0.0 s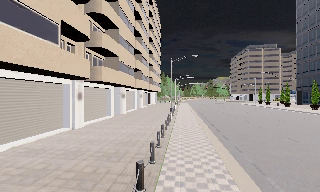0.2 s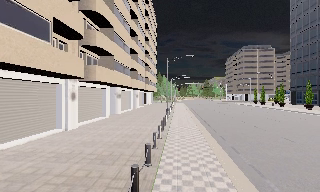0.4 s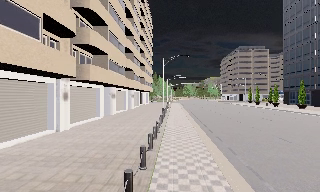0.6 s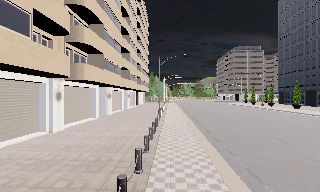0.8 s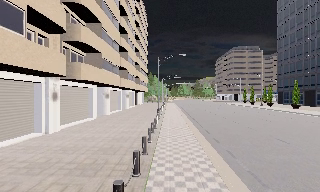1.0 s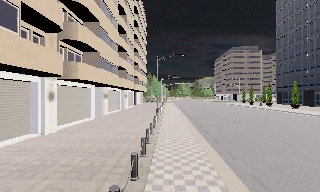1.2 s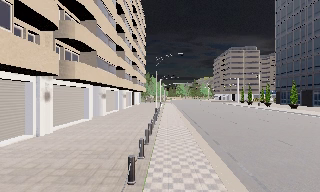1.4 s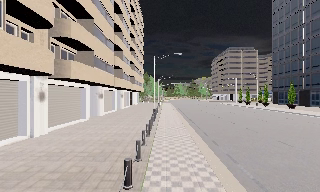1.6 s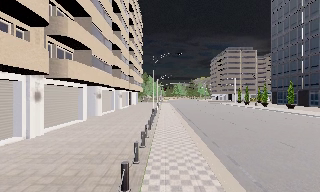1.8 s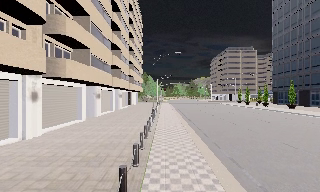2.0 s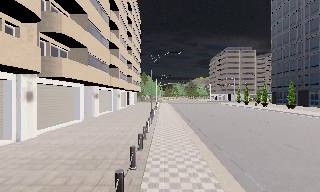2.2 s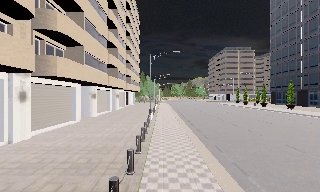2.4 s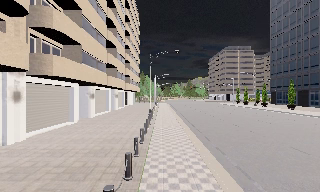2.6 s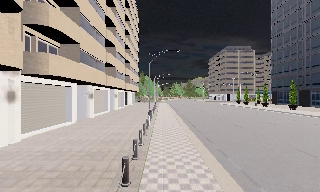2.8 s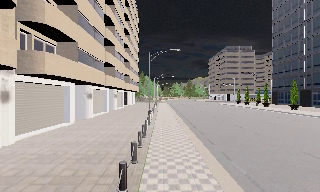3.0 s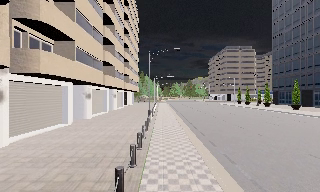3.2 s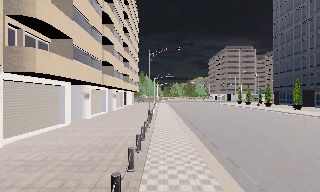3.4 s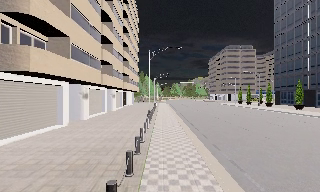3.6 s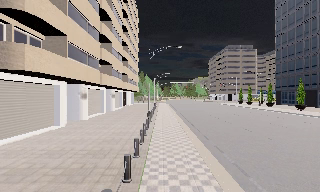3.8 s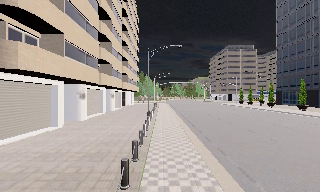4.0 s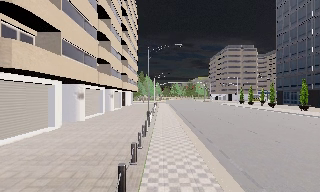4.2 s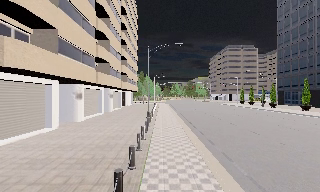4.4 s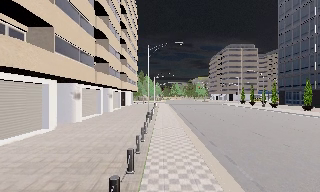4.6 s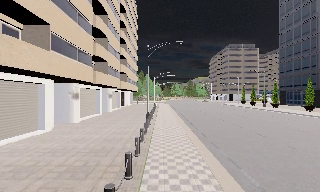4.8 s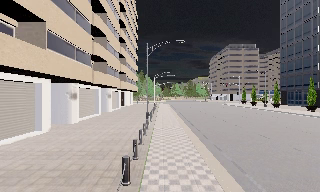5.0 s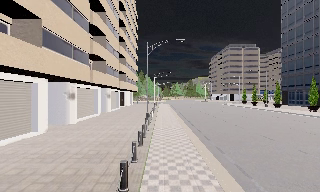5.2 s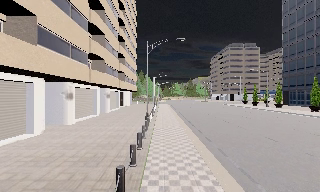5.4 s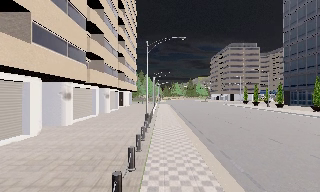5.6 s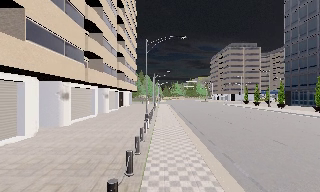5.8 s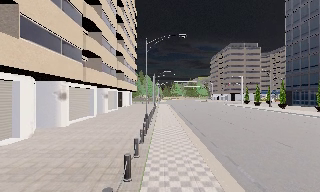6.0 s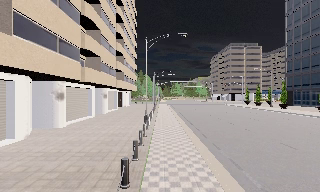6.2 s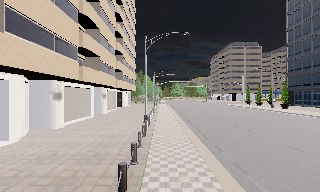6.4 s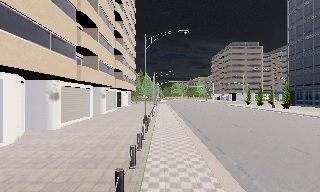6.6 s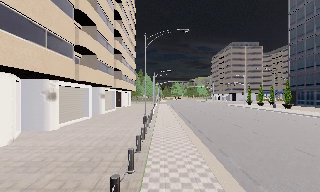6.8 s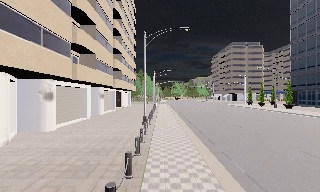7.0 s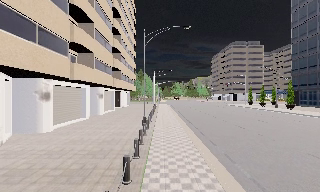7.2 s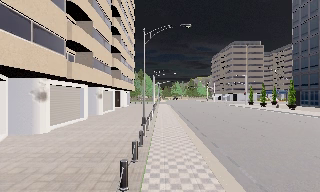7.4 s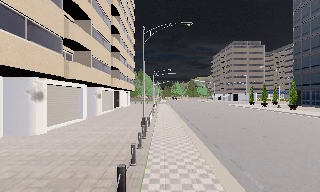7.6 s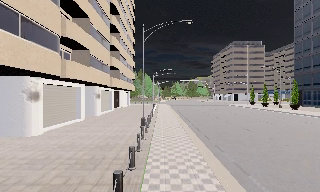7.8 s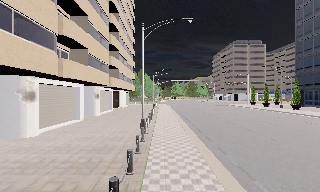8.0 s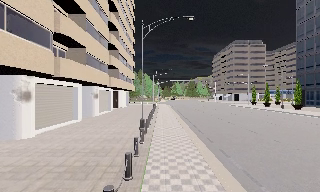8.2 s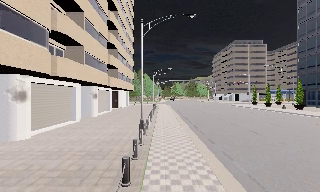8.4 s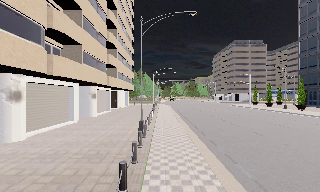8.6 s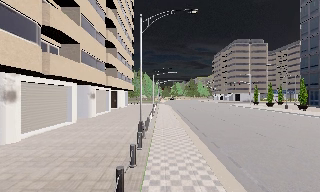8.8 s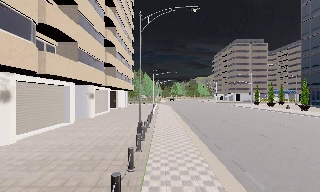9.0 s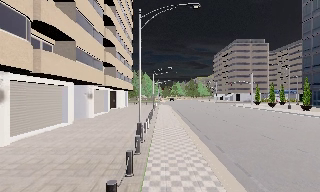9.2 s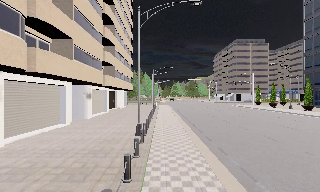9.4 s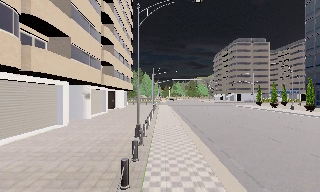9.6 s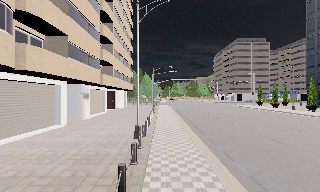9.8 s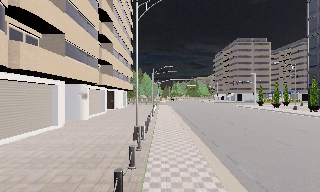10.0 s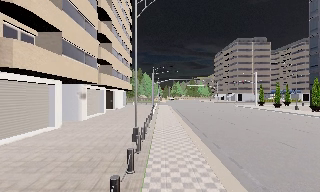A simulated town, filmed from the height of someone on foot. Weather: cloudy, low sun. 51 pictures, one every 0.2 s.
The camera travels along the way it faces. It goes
forward.
0.0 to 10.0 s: The camera travels forward, about 14 m, so what stands in front looms larger.
The film runs forward here.
